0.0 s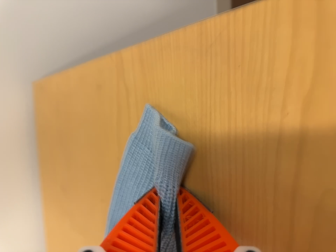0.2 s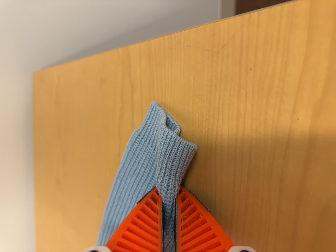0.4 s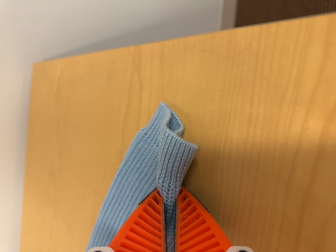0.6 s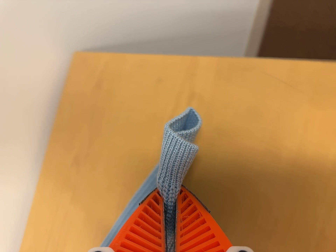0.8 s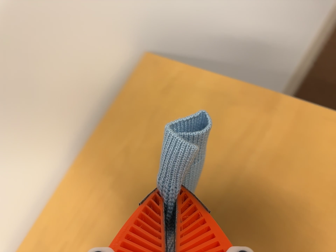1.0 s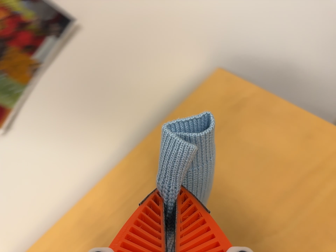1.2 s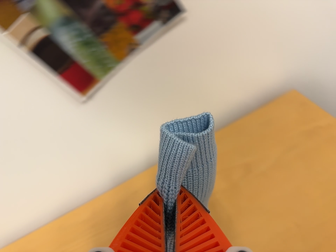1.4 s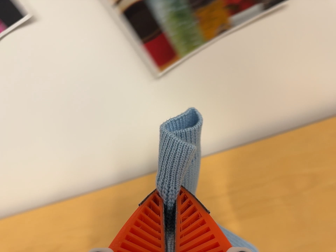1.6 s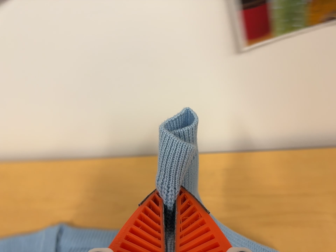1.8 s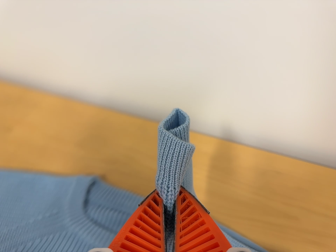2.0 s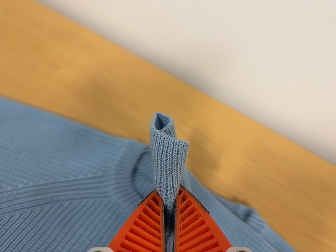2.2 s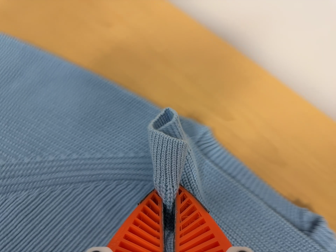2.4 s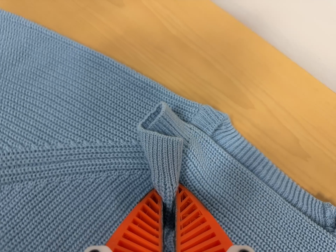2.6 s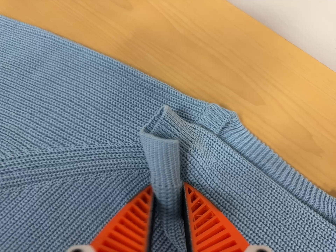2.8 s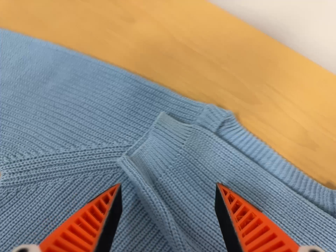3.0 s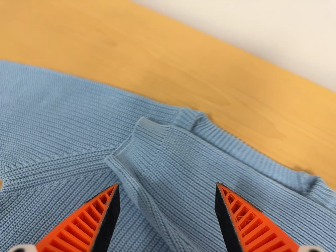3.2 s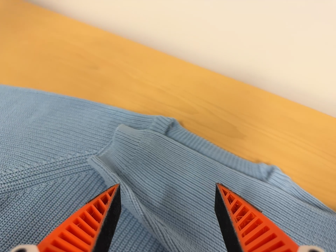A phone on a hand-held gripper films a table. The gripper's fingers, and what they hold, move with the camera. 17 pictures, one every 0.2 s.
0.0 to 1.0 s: The camera travels to its left, about 26 cm, so close, fixed things drift to the right. It rolls about its line of sight by about 50 degrees, and the scene rotates clockwise.
1.0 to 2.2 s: The camera swings to its left by about 15 degrees, and the scene slides to the right. It travels to its left and forward, about 50 cm, so close, fixed things drift to the right. Its aim tips toward the bottom of its view by about 20 degrees, and the scene shifts upward. It rolls about its line of sight by about 80 degrees, and the scene rotates clockwise.
2.2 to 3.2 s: The camera travels backward, toward the bottom of its view and to its right, about 12 cm, so what stands in front gets smaller. Its aim tips toward the top of its view by about 10 degrees. It rolls about its line of sight by about 10 degrees, and the scene rotates counterclockwise.
The film runs forward here.
